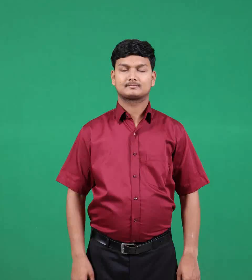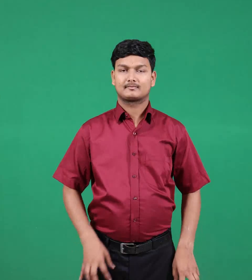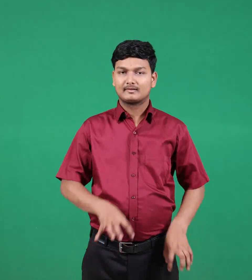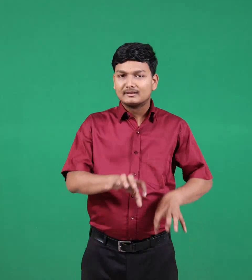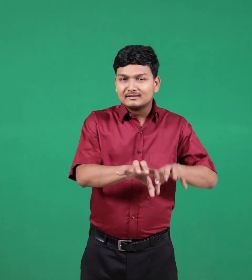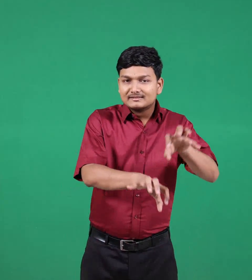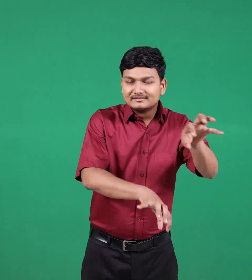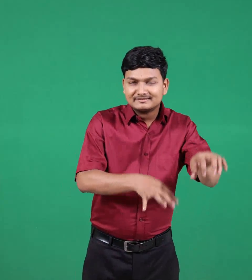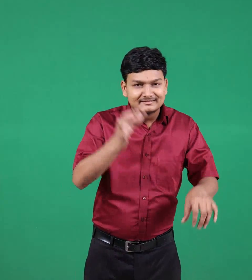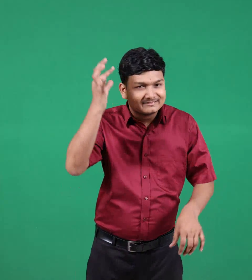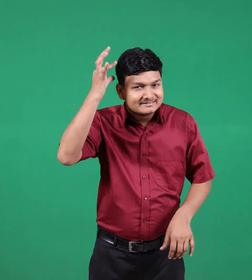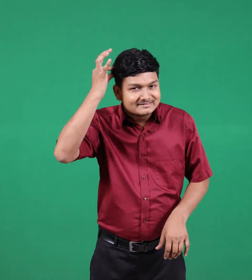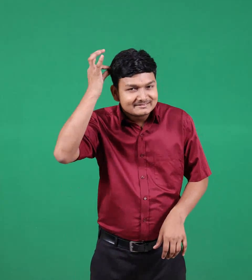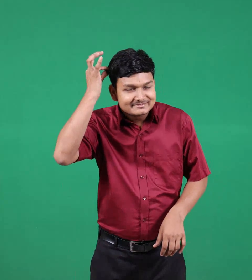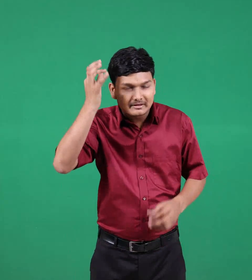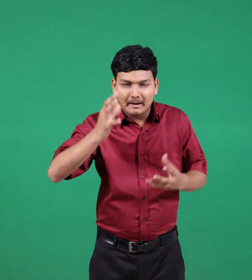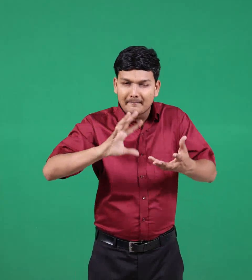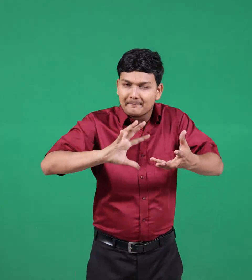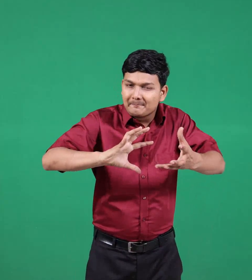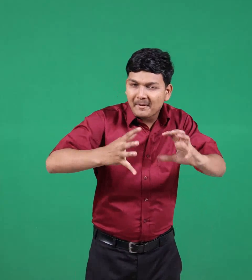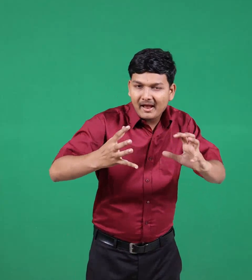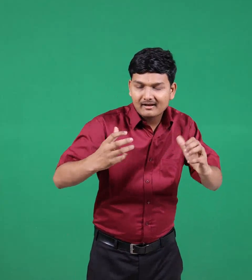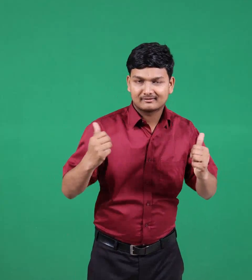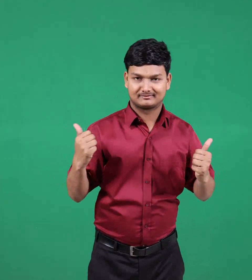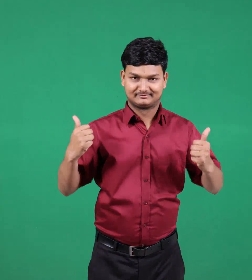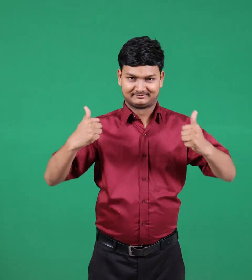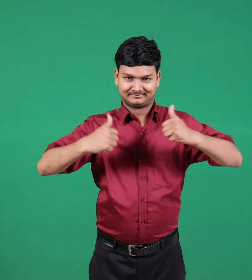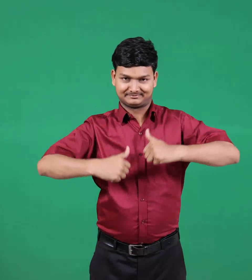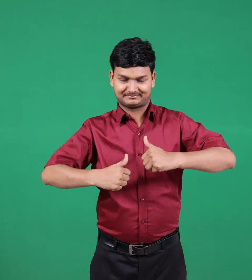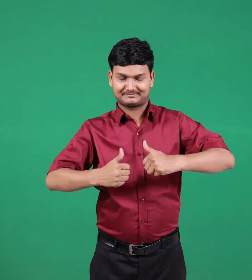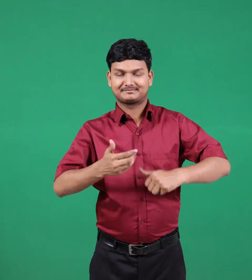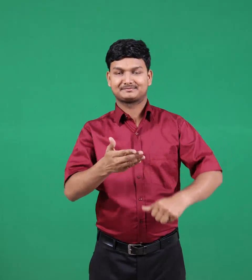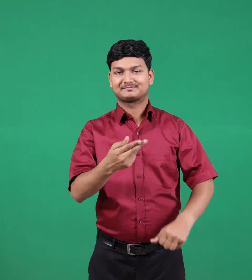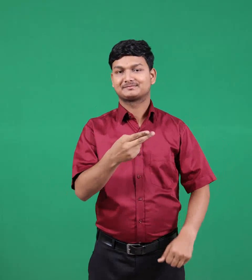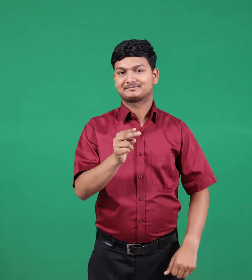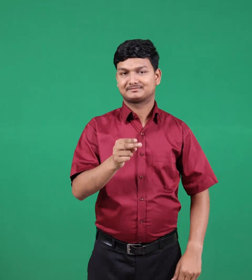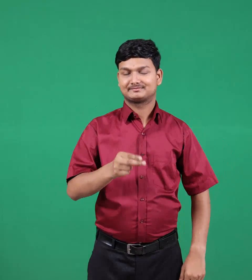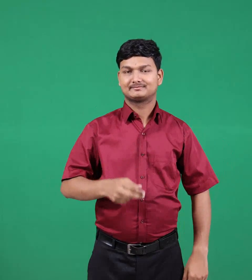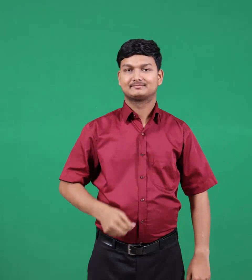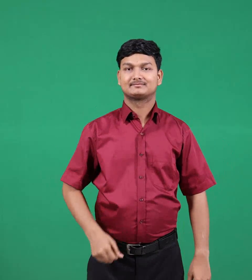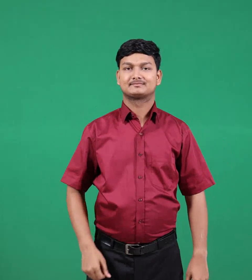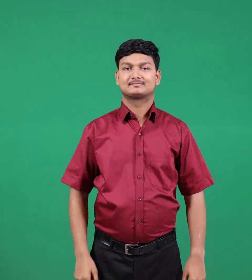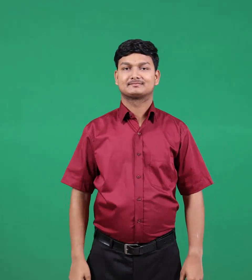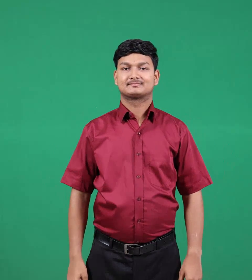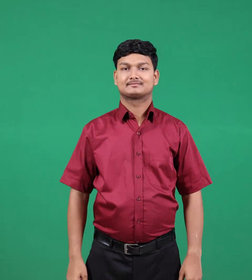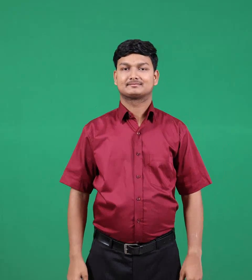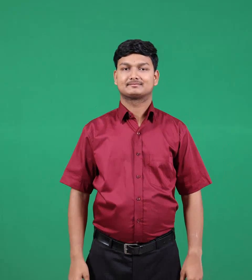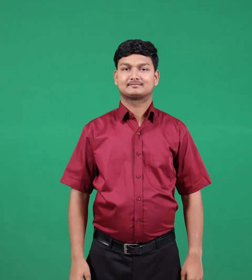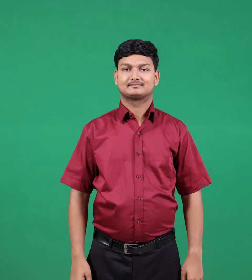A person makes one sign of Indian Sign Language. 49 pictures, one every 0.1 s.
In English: leather
